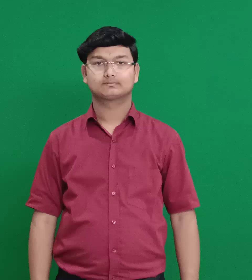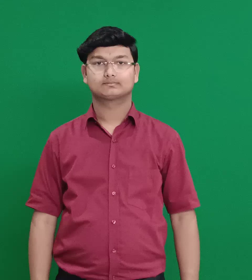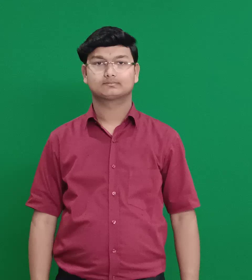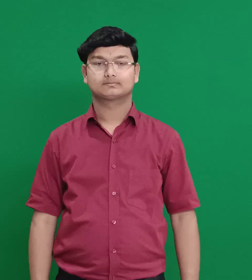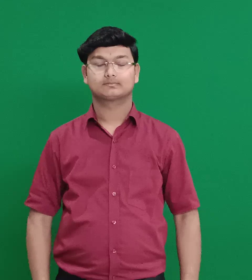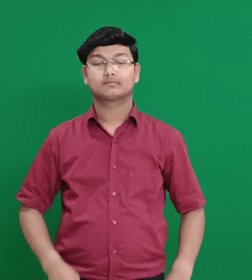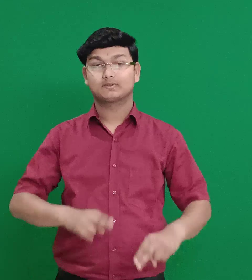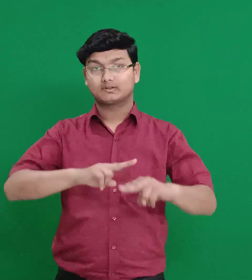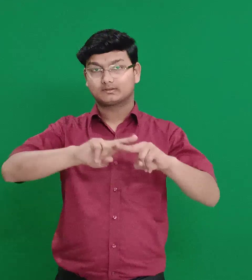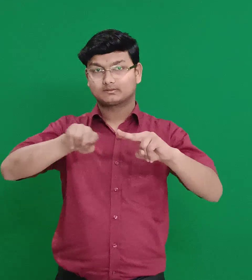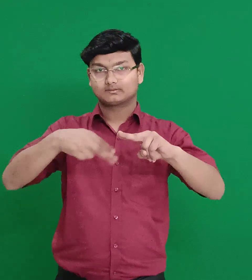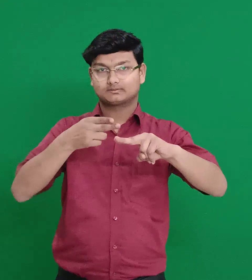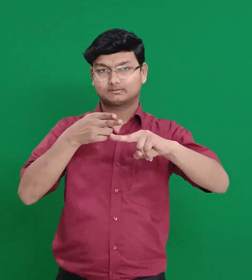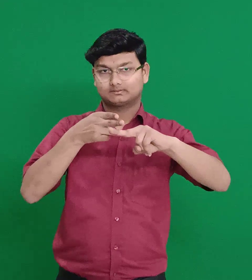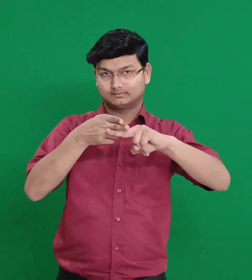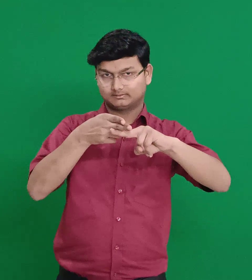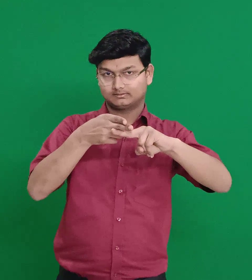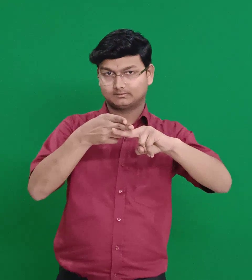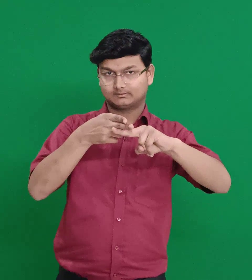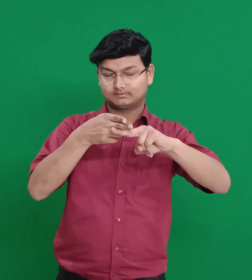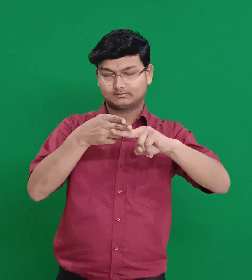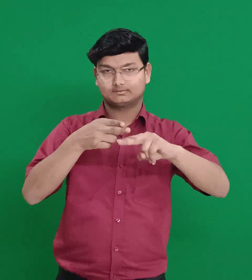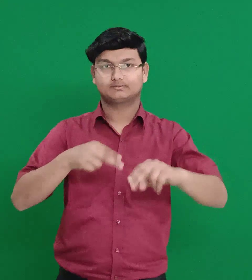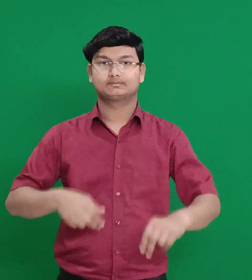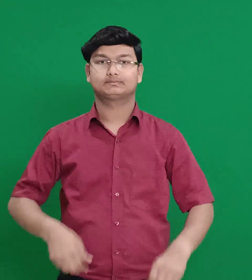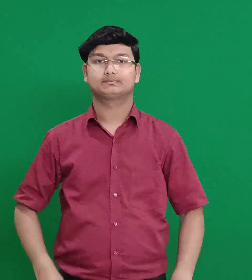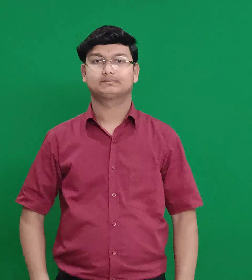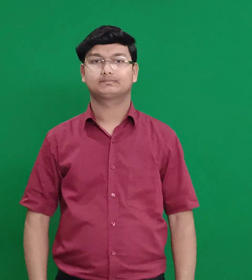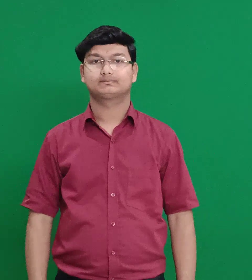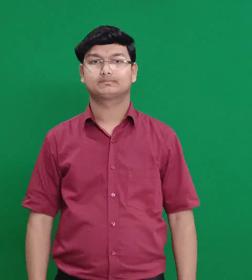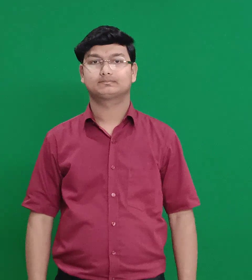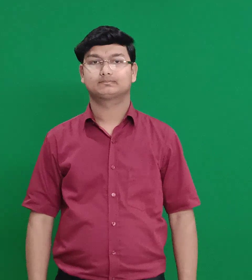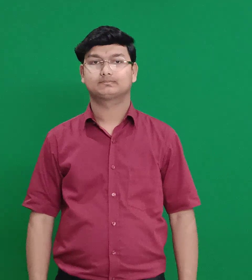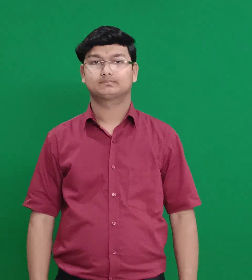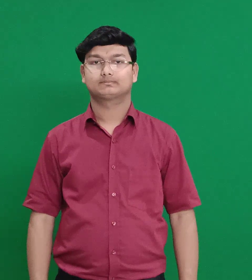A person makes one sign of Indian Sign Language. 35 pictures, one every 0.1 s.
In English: aroer
